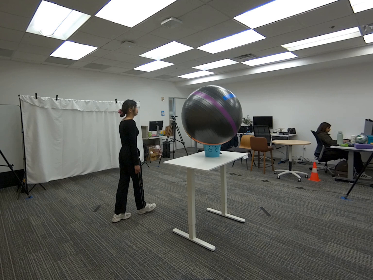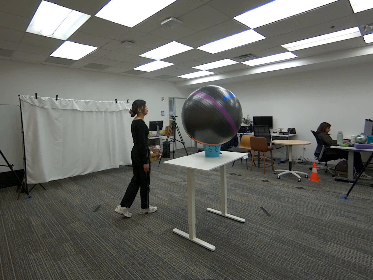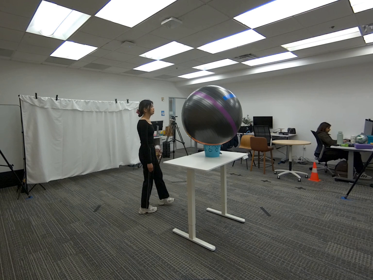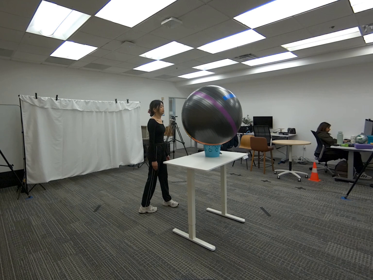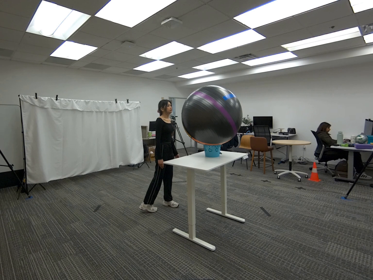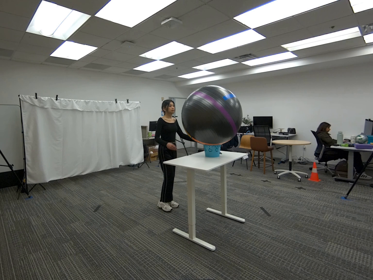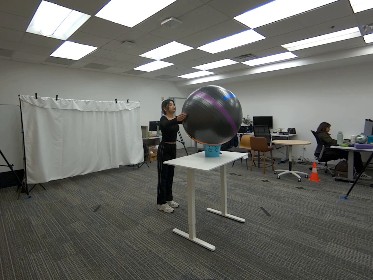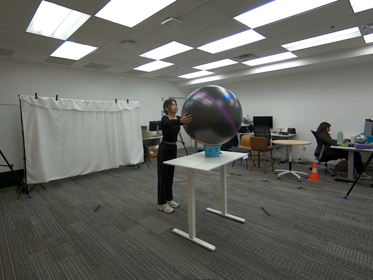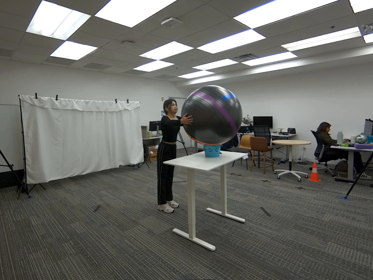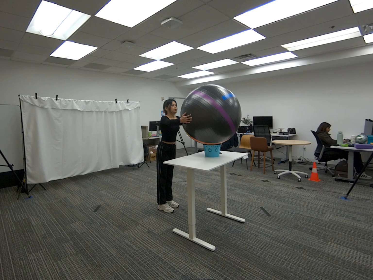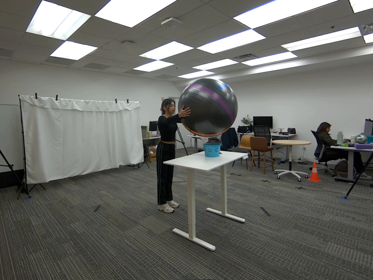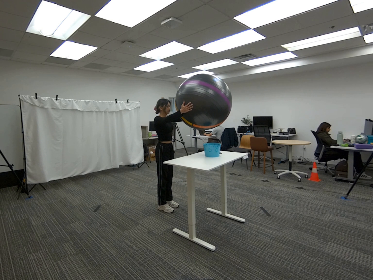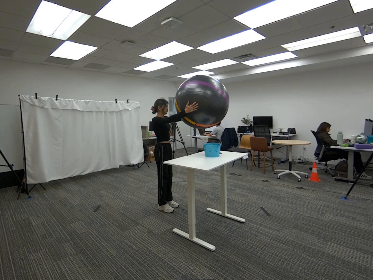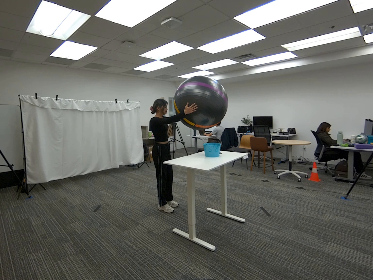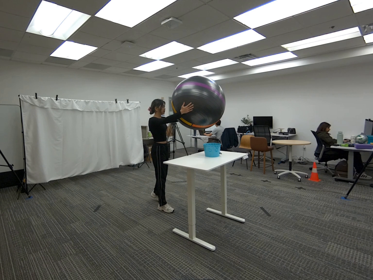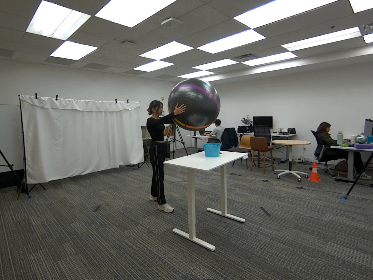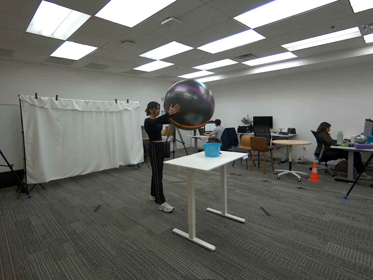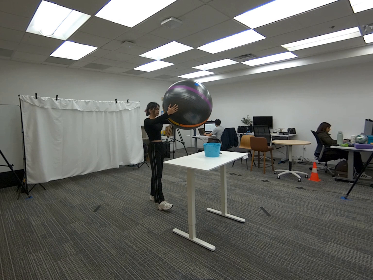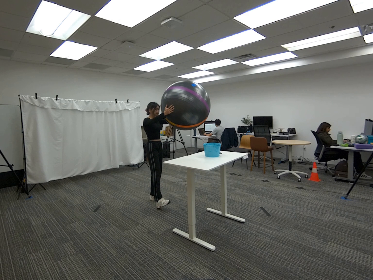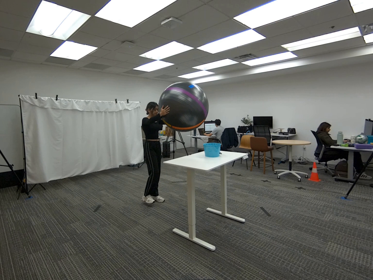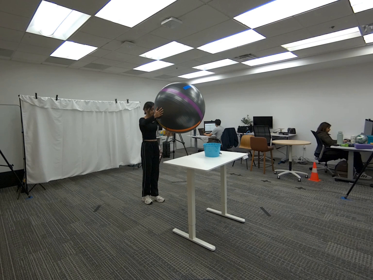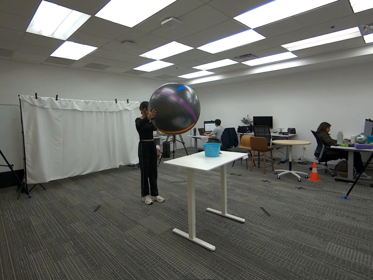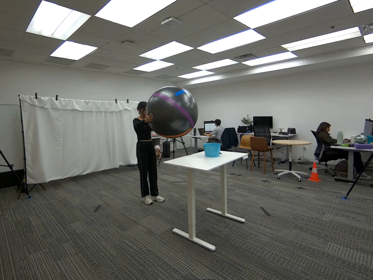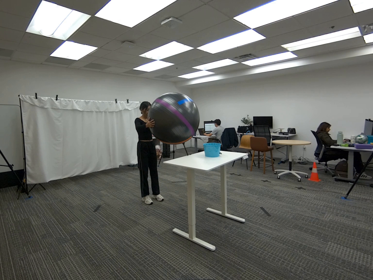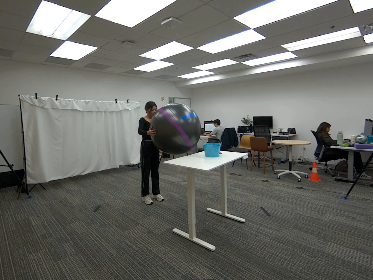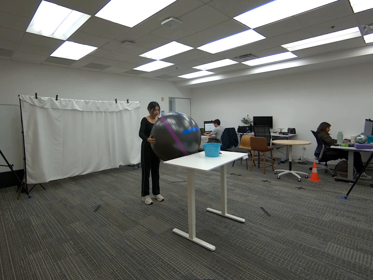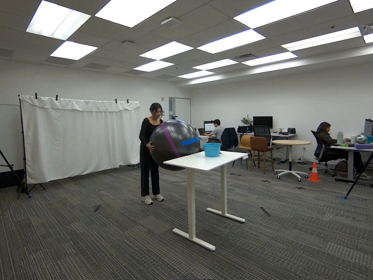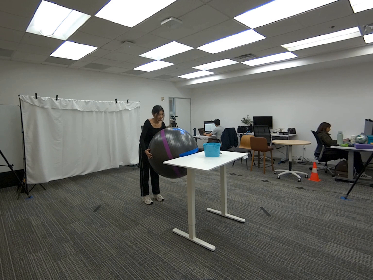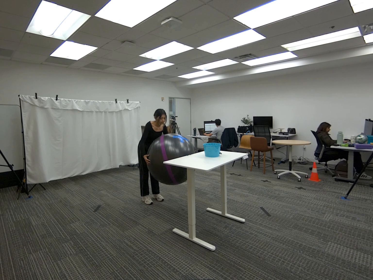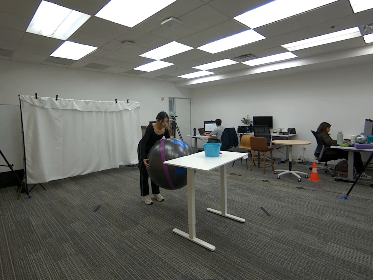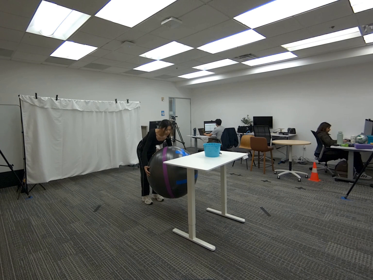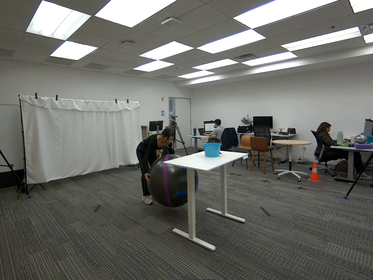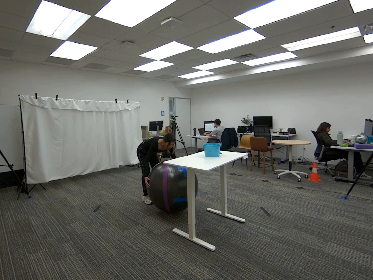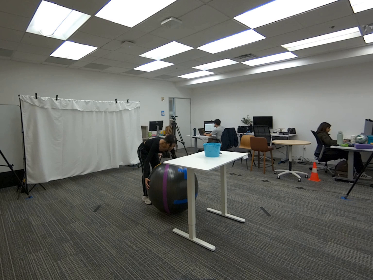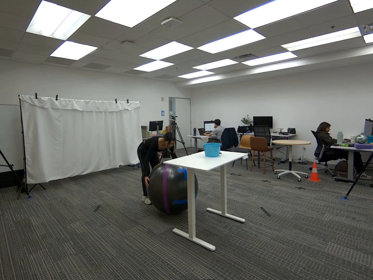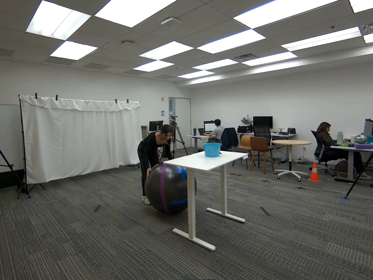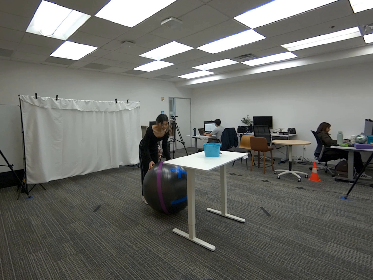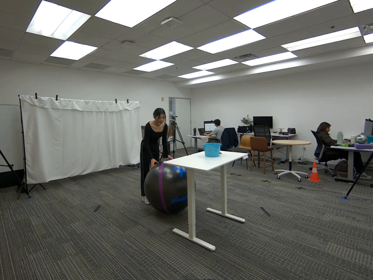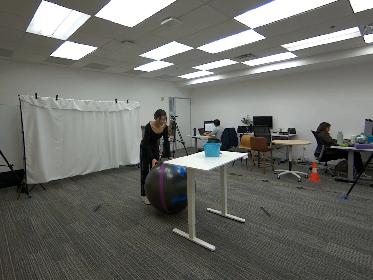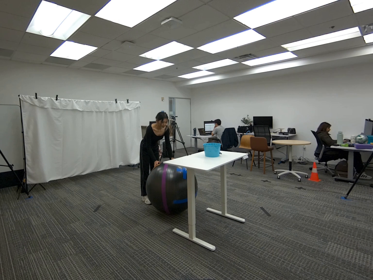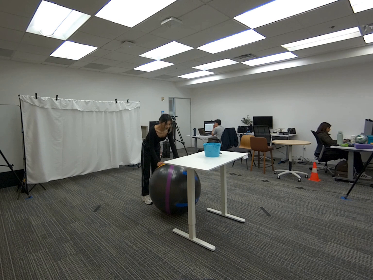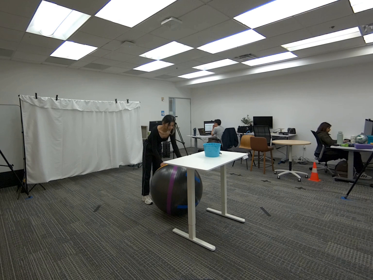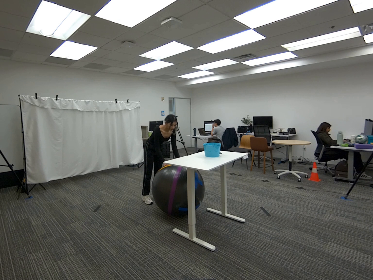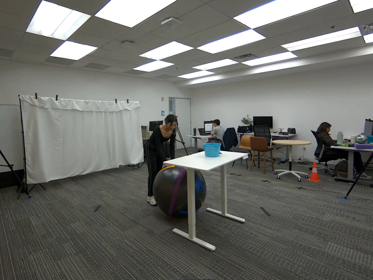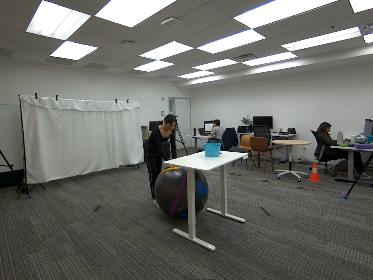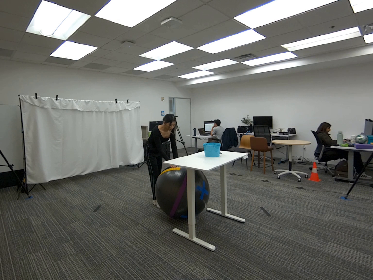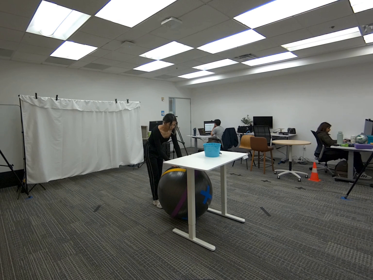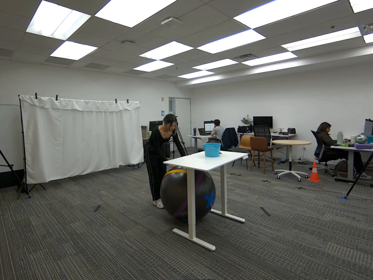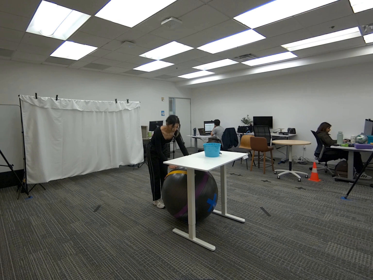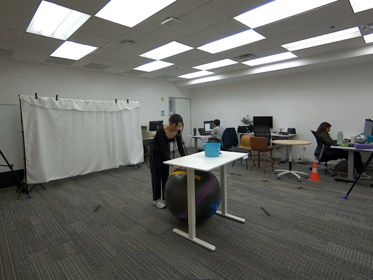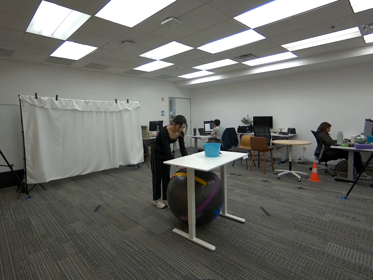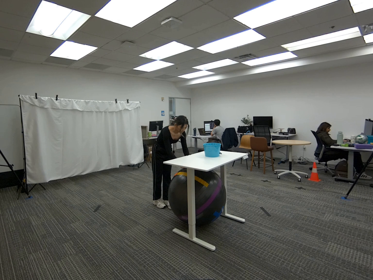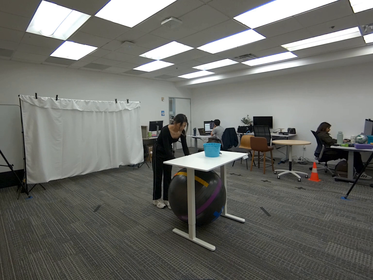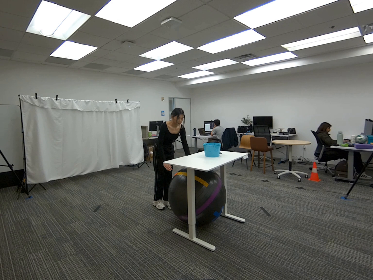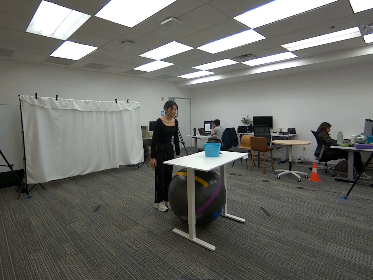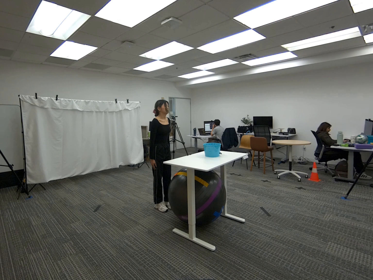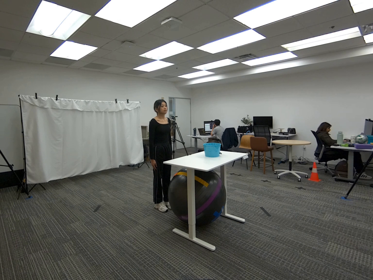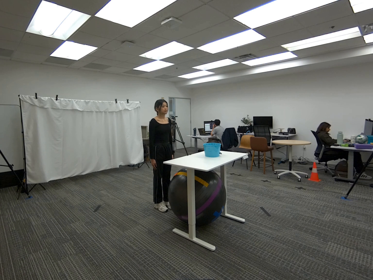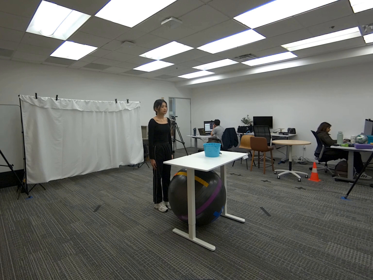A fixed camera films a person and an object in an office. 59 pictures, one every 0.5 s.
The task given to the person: Walk over to the yoga ball on the top of the white desk in the blue basket and hold onto the yoga ball with both hands and slowly roll the yoga ball under the desk while always keeping your hand on the yoga ball. Leave the yoga ball on the ground when complete.
